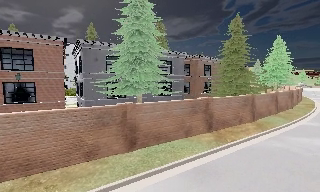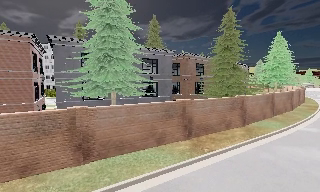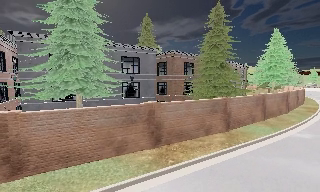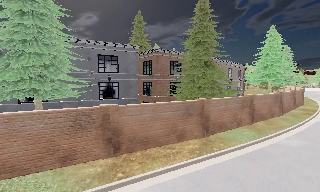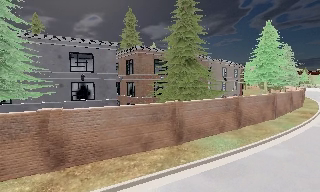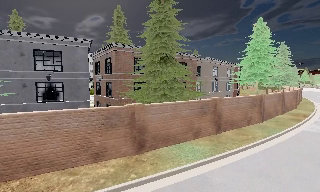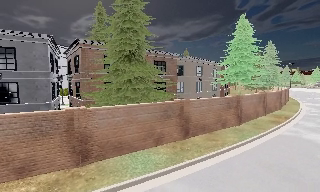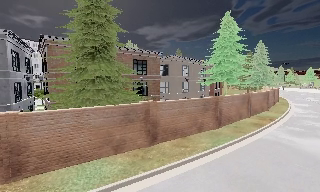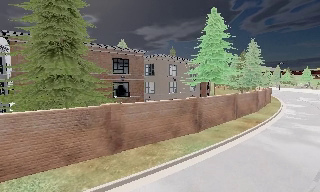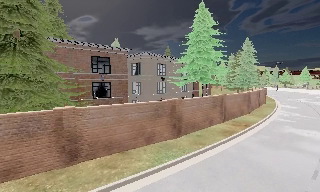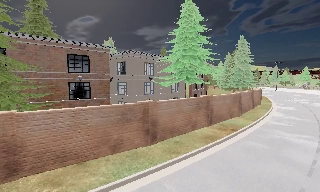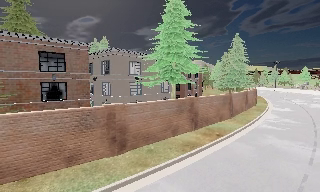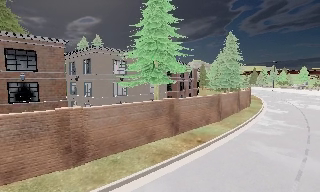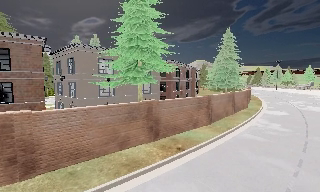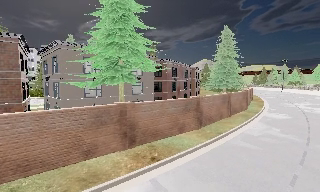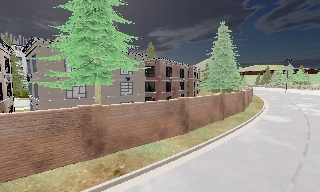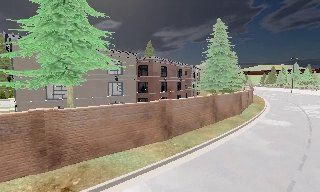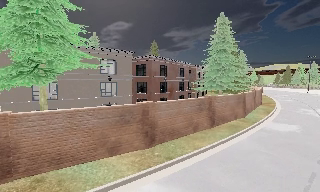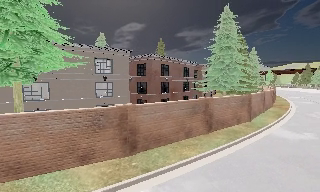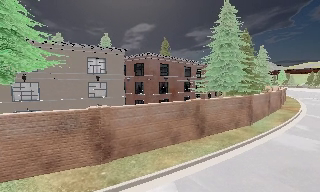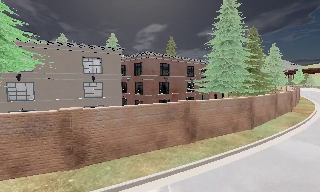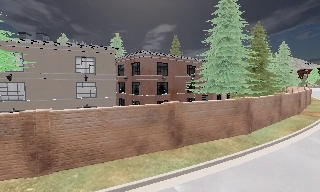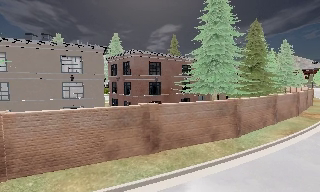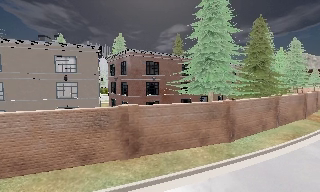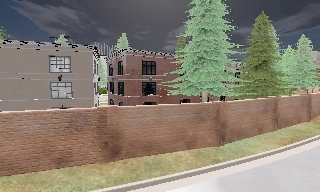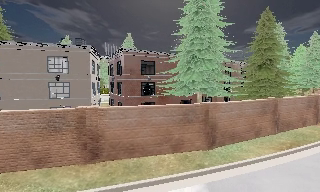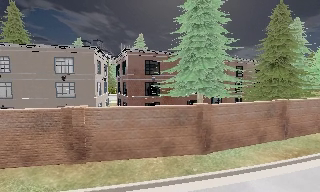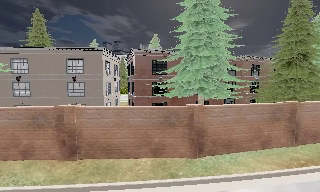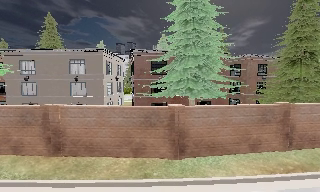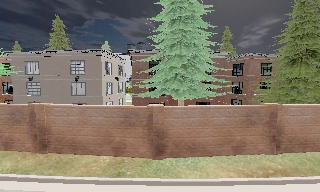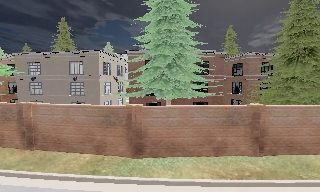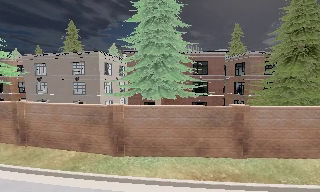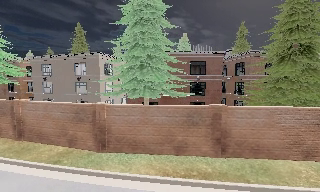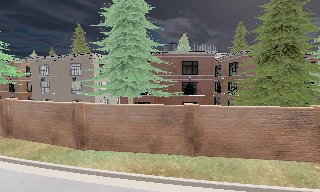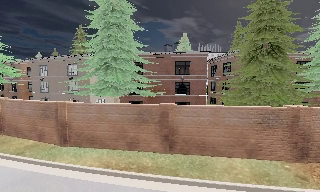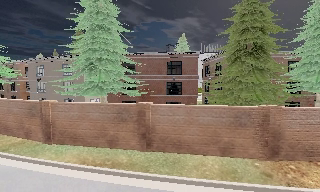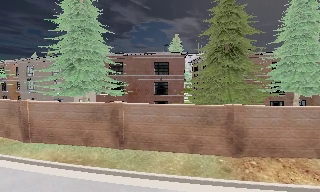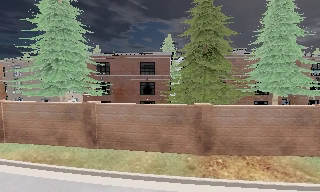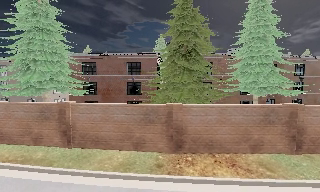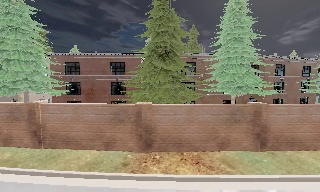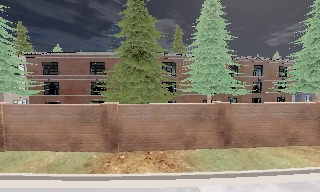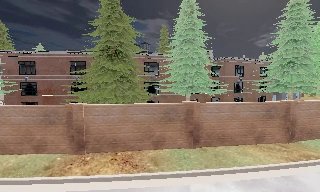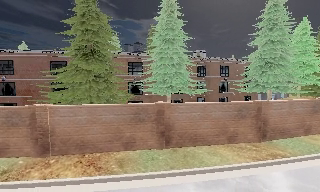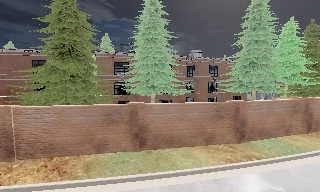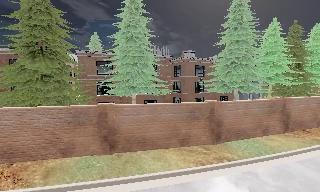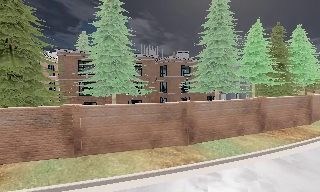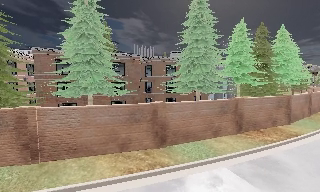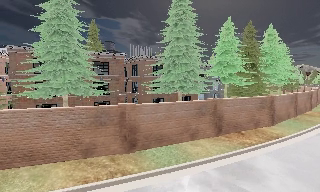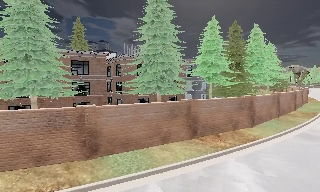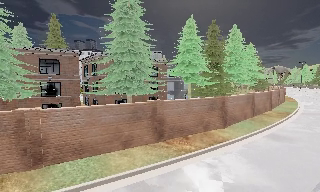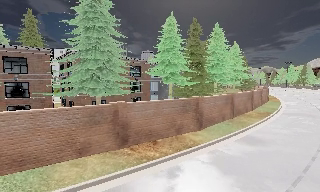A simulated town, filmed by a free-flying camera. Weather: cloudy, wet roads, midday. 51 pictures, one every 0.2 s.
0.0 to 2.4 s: The camera travels to its right and forward, about 25 m, so close, fixed things drift to the left.
2.4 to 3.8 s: The camera pans to its left, which is counterclockwise from overhead, by about 15 degrees. It travels to its right and forward, about 13 m, so close, fixed things drift to the left.
3.8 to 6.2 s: The camera pans to its left, which is counterclockwise from overhead, by about 45 degrees. It travels to its right, about 16 m.
6.2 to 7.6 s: The camera travels to its right, about 9 m, so close, fixed things drift to the left.
7.6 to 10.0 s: The scene slides to the left, as the camera pans about 25 degrees to its right. It travels to its right, about 16 m, so close, fixed things drift to the left.
The film runs backward here.
